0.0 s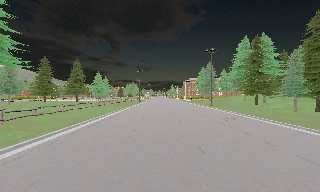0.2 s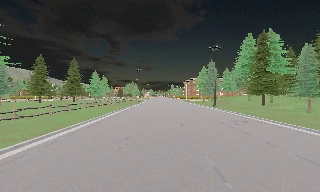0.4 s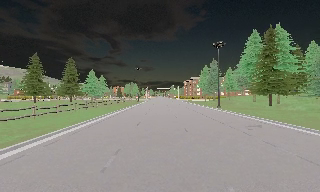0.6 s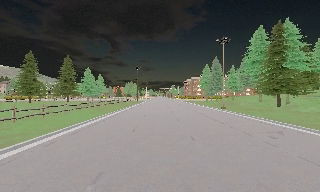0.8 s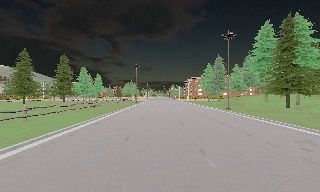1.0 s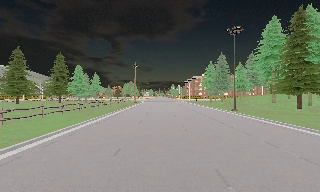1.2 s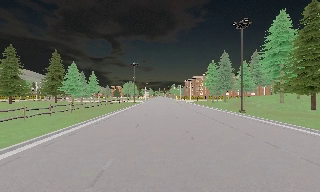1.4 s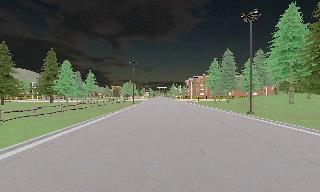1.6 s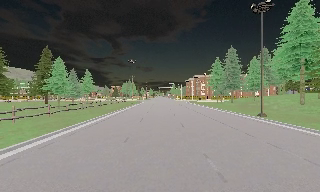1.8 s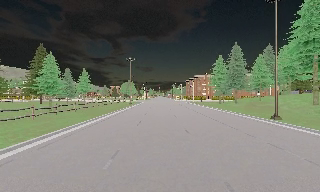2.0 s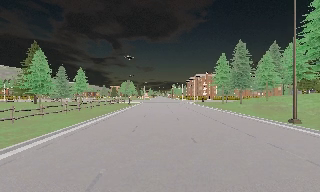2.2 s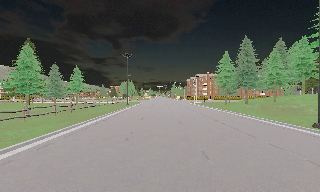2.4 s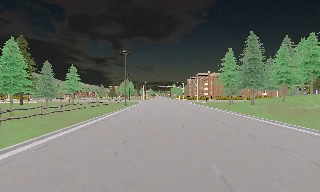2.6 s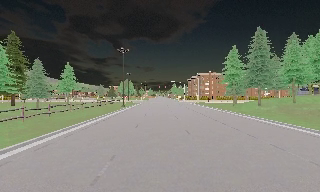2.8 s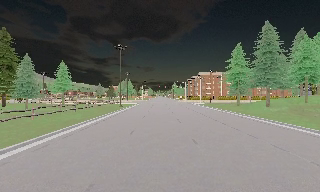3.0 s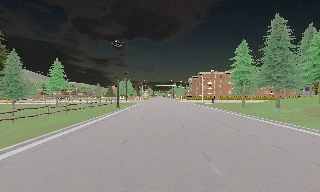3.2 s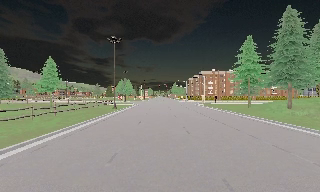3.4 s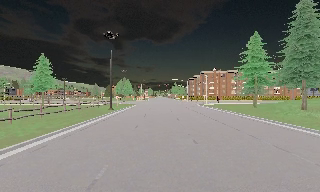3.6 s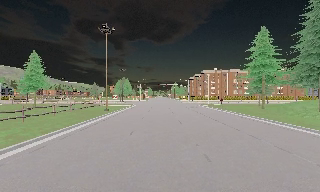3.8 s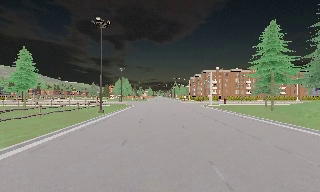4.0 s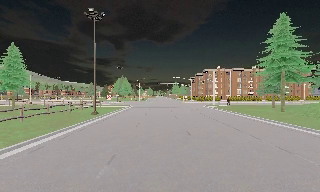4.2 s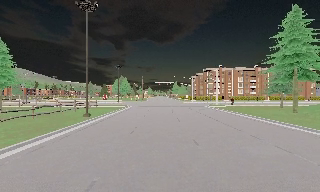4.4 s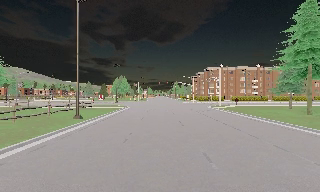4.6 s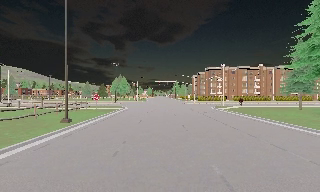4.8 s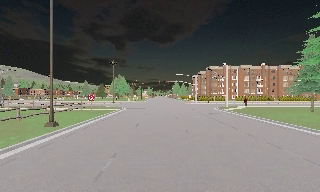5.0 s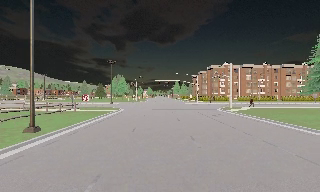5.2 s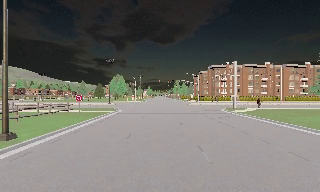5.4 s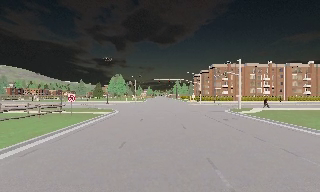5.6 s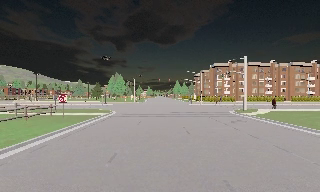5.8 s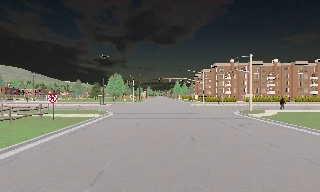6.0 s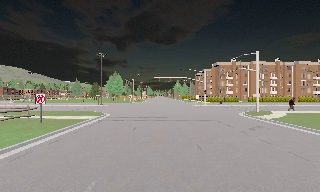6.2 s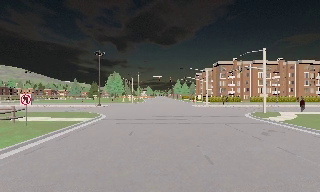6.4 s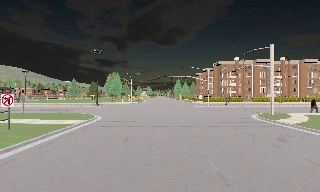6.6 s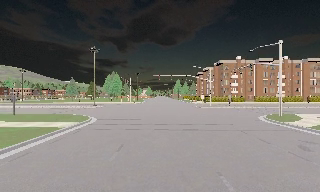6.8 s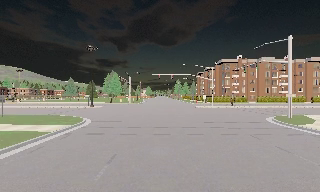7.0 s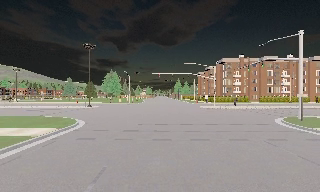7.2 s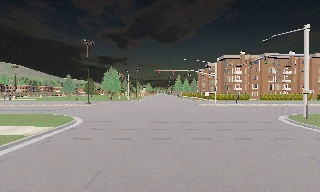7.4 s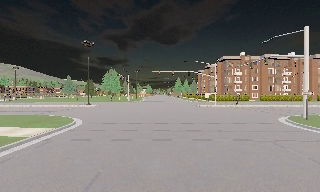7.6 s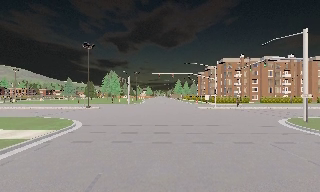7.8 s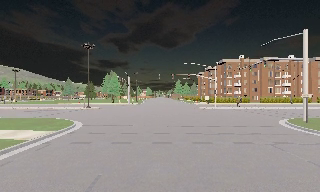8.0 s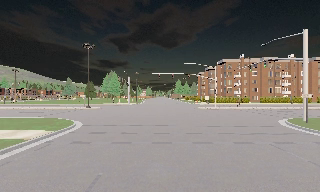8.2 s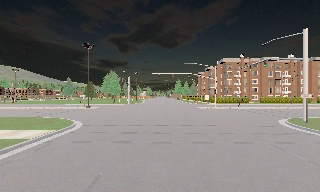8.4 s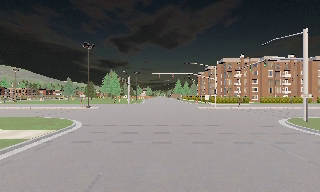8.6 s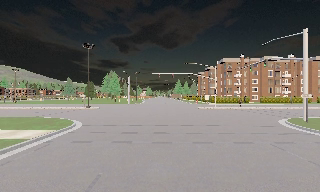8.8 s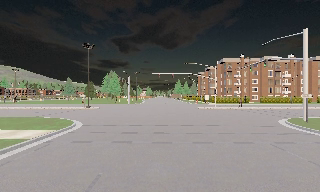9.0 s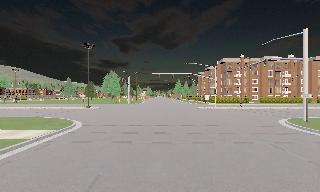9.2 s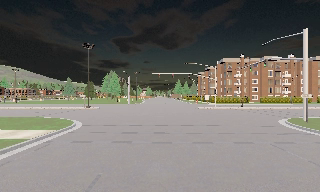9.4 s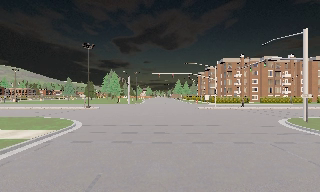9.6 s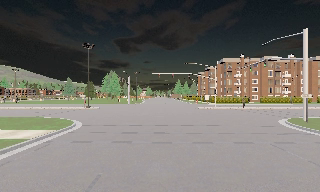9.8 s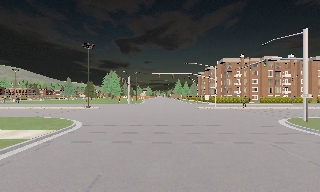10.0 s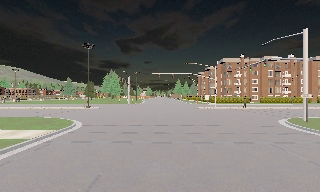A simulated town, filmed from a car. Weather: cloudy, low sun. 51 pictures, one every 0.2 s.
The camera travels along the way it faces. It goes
forward.
0.0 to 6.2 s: The camera travels forward, about 60 m, so what stands in front looms larger.
6.2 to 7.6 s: The camera travels forward, about 5 m, so what stands in front looms larger. It loses speed.
7.6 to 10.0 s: The camera keeps its place and its aim.
The film runs forward here.
